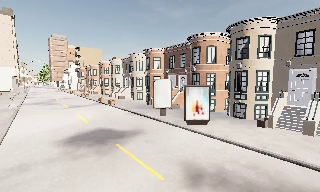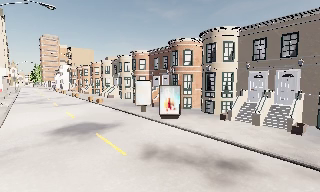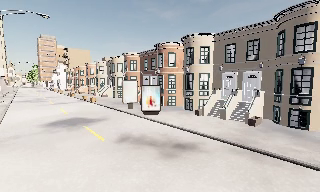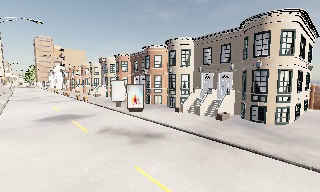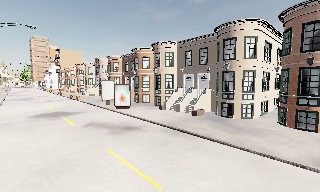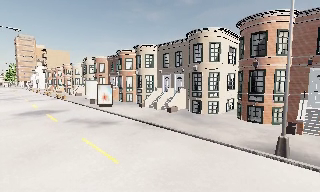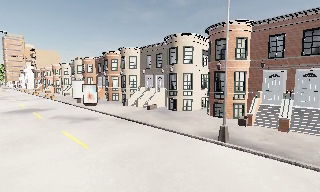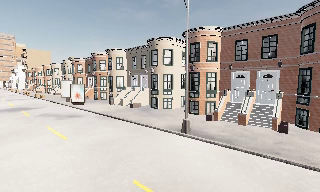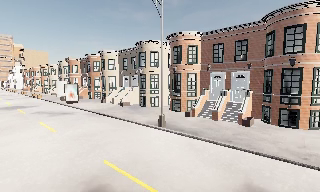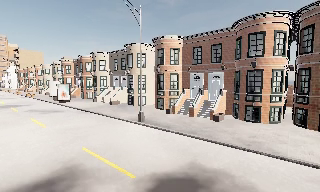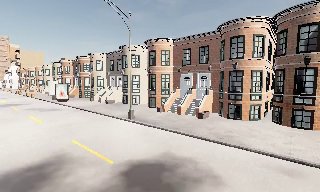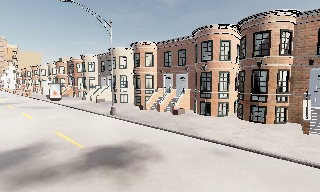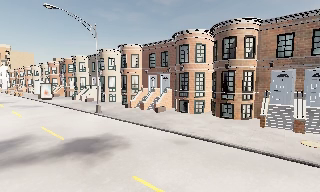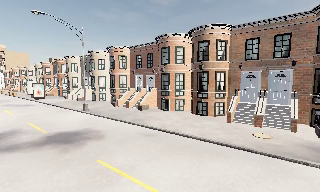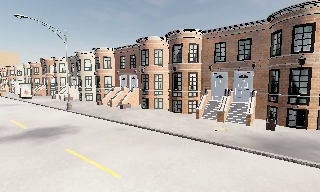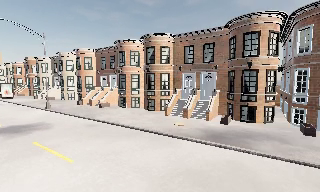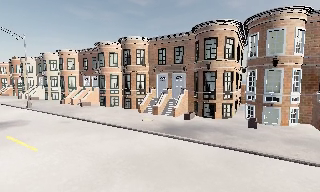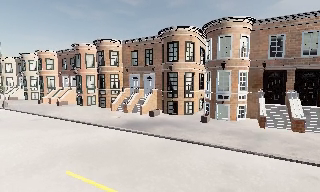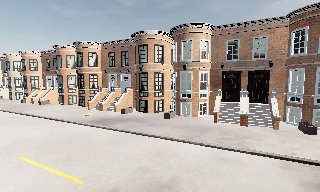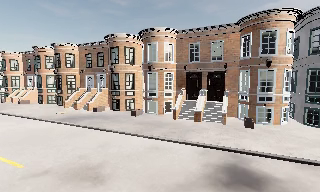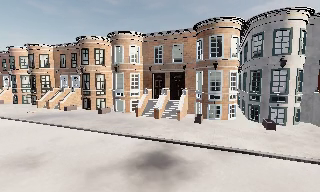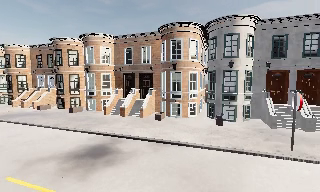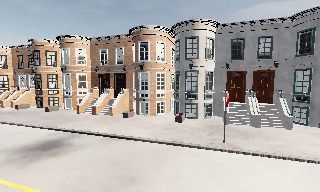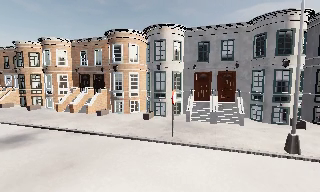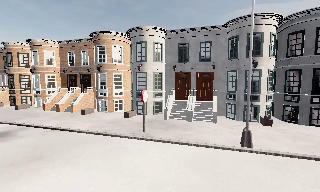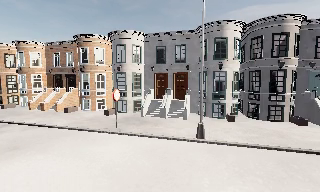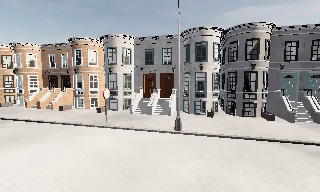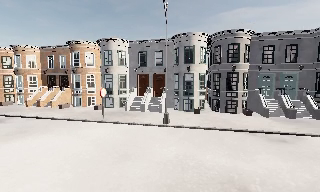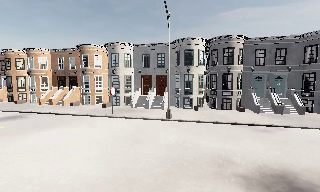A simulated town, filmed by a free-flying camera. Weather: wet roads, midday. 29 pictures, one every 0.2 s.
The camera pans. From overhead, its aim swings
clockwise.
The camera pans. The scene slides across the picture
to the left.
0.0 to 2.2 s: The camera swings to its right by about 10 degrees, and the scene slides to the left. It travels backward and to its right, about 20 m, so what stands in front gets smaller.
2.2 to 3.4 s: The camera swings to its right by about 10 degrees, and the scene slides to the left. It travels to its right and backward, about 11 m, so close, fixed things drift to the left.
3.4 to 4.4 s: The camera travels to its right, about 12 m, so close, fixed things drift to the left.
4.4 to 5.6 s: The camera travels backward and to its right, about 9 m, so what stands in front gets smaller.
The film runs forward here.
